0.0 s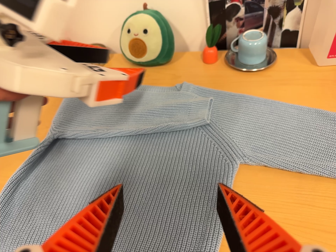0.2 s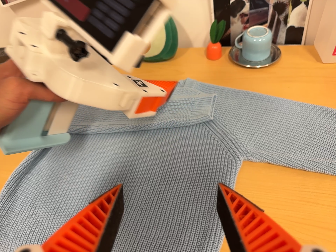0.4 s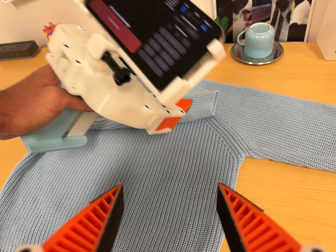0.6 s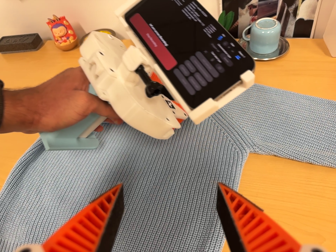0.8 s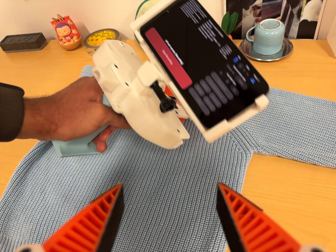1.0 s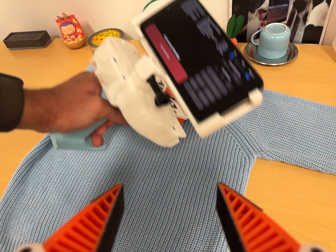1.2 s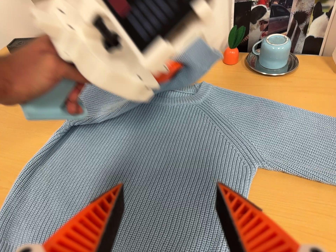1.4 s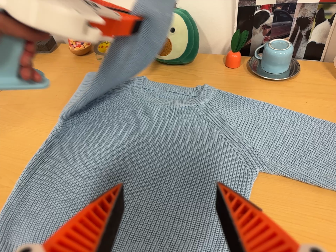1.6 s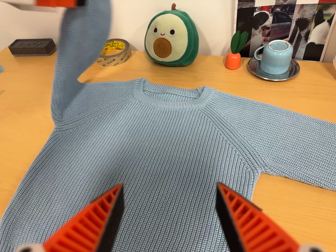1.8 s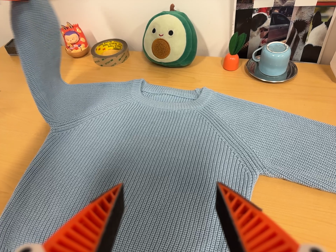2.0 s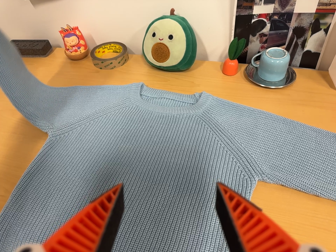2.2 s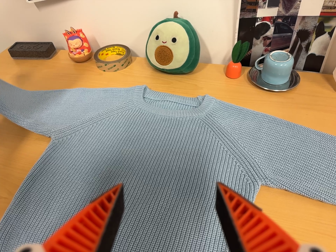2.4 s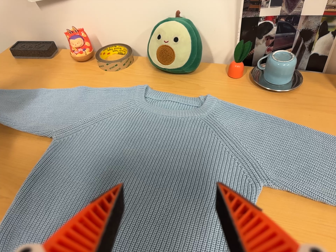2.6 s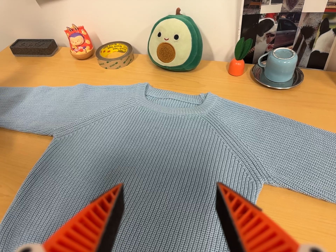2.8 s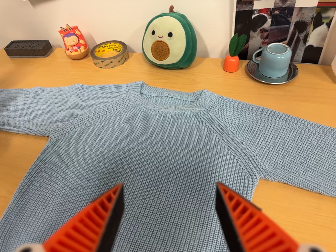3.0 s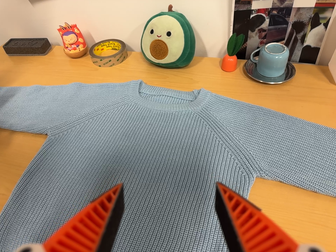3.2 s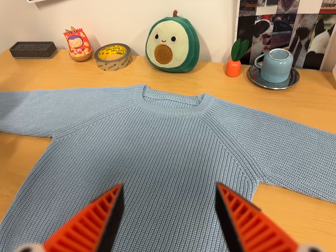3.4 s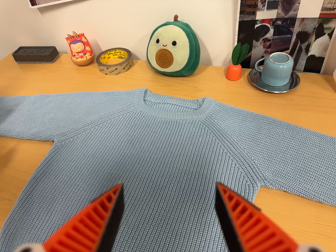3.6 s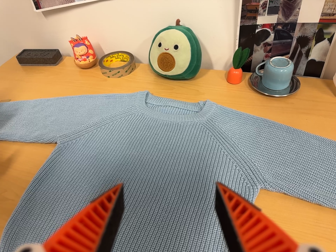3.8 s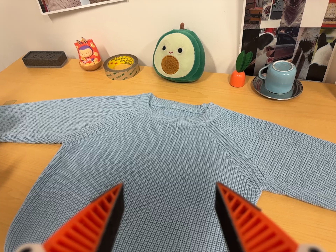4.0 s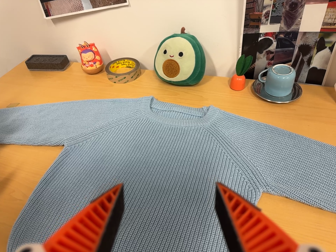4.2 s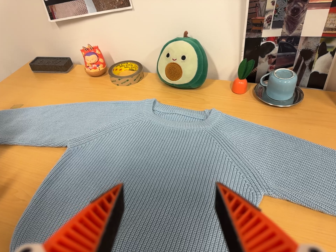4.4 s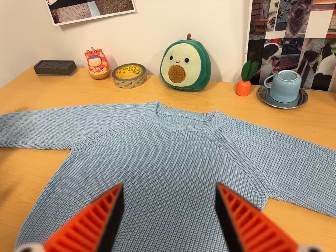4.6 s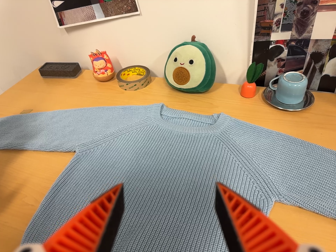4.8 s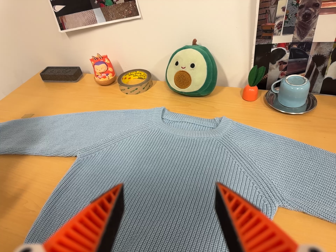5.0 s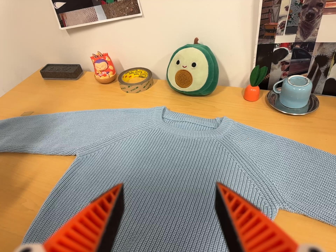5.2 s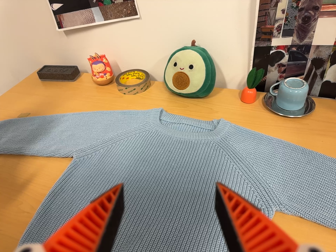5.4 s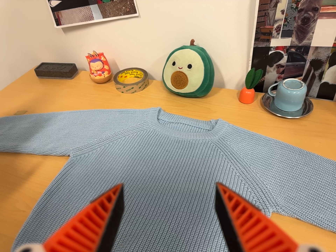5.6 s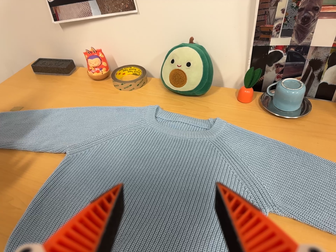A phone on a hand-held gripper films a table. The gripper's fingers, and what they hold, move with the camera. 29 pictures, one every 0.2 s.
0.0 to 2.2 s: The camera travels to its left, about 5 cm, so close, fixed things drift to the right.
2.2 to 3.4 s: The camera keeps its place and its aim.
3.4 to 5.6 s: The camera shifts only a little, or ends up much as it began.
The film runs backward here.
